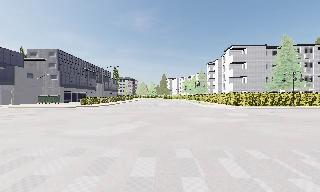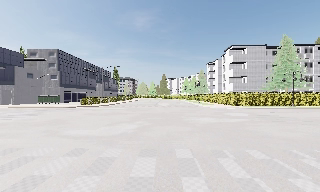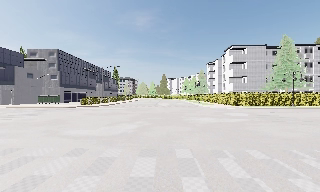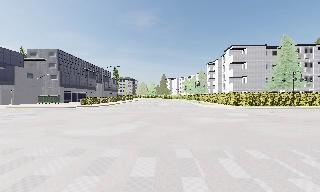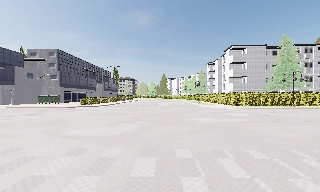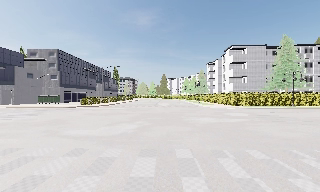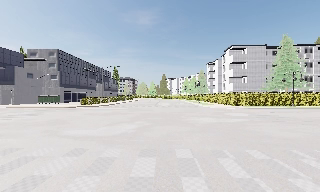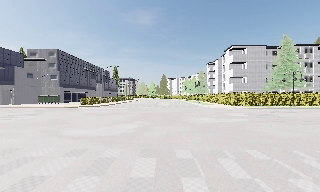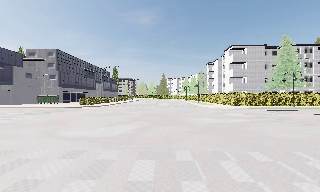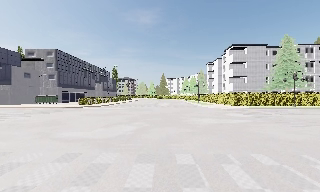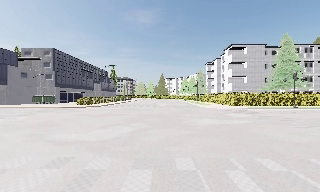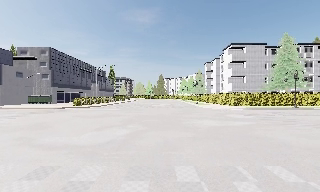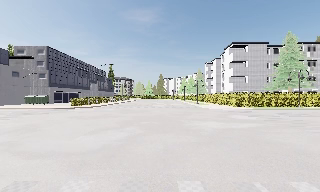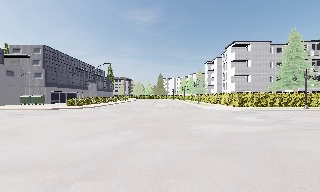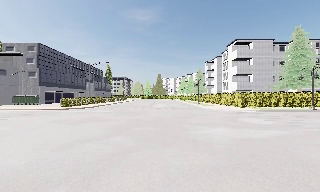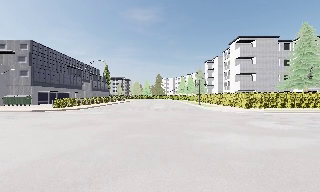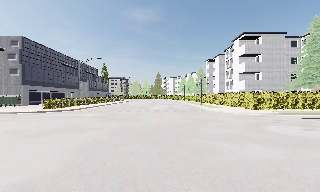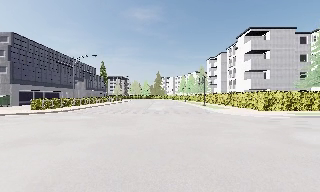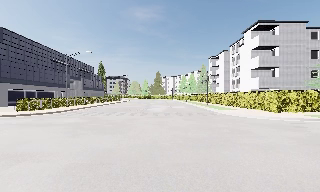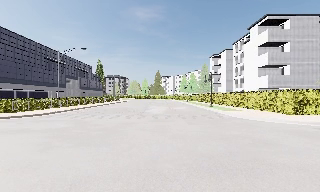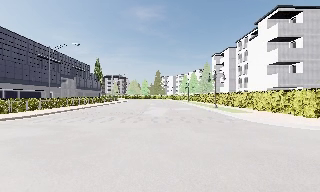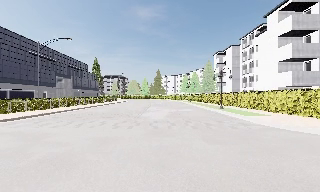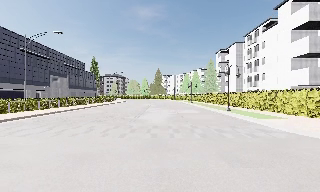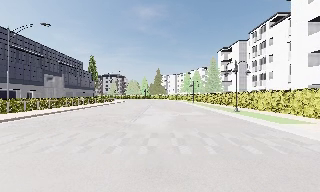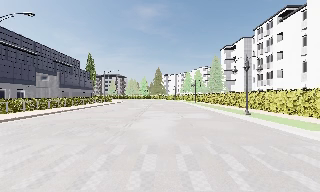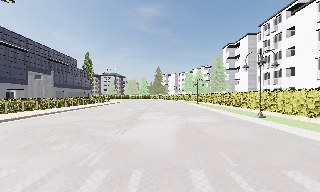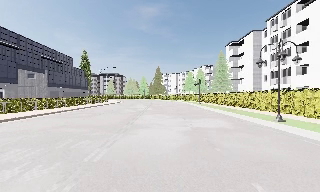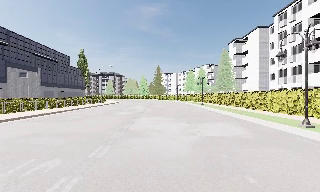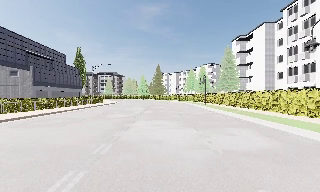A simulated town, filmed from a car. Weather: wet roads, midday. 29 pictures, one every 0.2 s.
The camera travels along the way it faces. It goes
forward.
0.0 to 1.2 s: The camera keeps its place and its aim.
1.2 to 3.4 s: The camera travels forward, about 9 m, so what stands in front looms larger. It gains speed.
3.4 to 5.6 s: The camera travels forward, about 19 m, so what stands in front looms larger.
The film runs forward here.
